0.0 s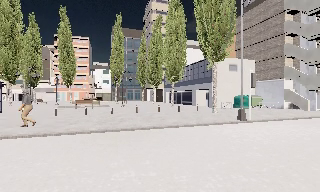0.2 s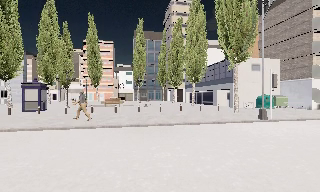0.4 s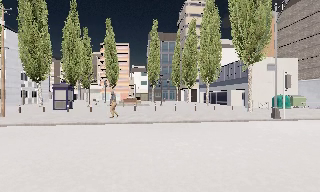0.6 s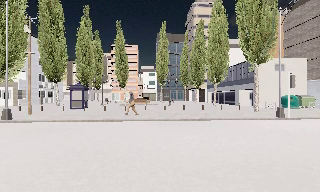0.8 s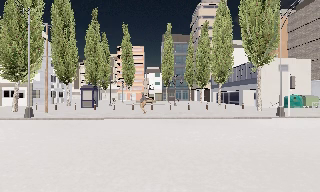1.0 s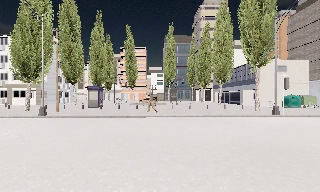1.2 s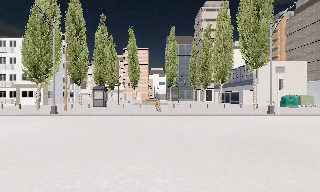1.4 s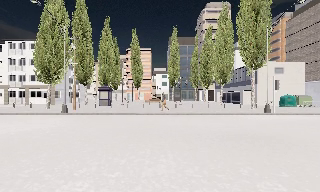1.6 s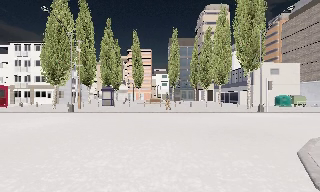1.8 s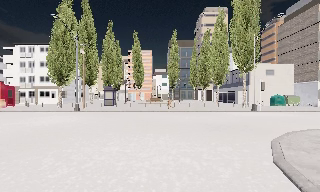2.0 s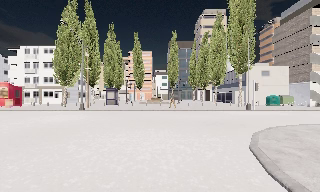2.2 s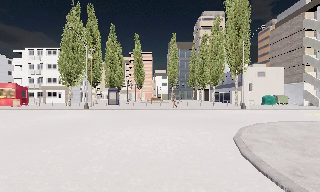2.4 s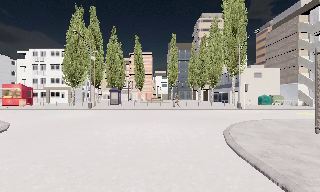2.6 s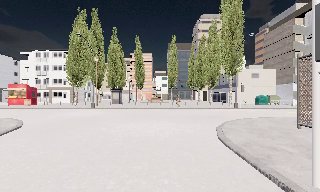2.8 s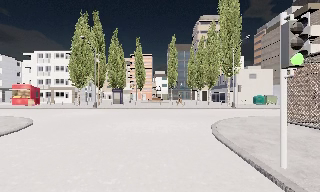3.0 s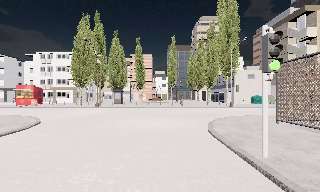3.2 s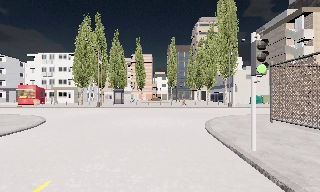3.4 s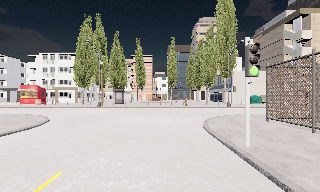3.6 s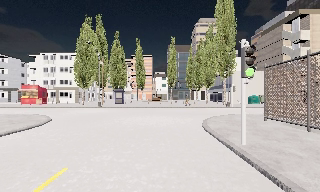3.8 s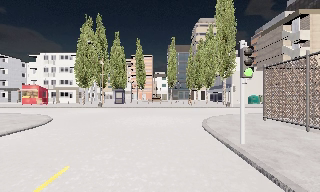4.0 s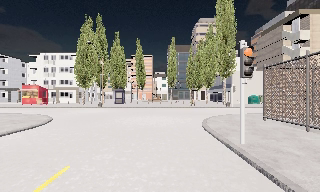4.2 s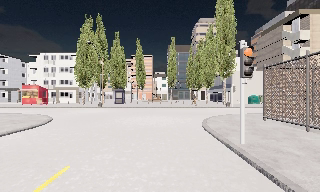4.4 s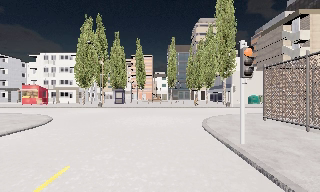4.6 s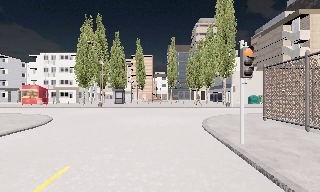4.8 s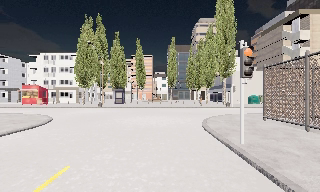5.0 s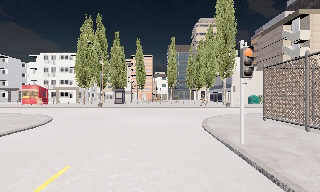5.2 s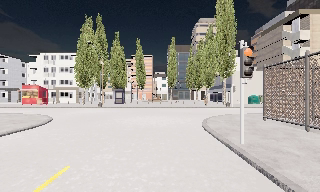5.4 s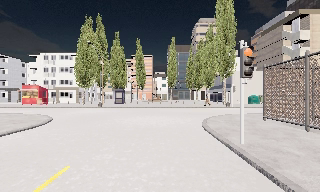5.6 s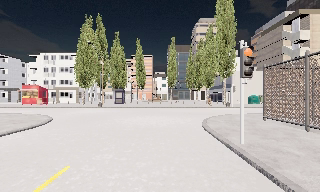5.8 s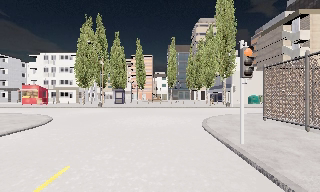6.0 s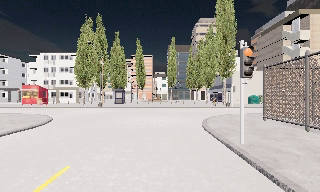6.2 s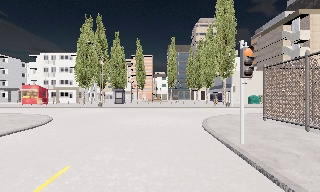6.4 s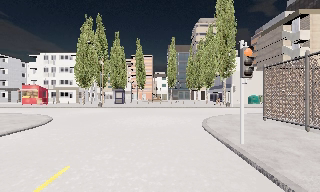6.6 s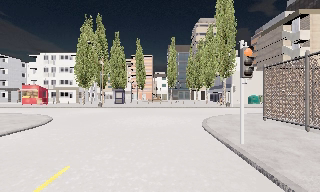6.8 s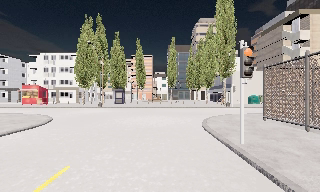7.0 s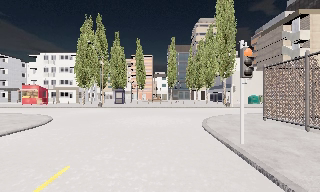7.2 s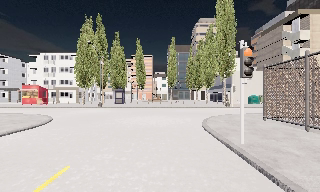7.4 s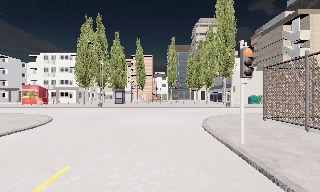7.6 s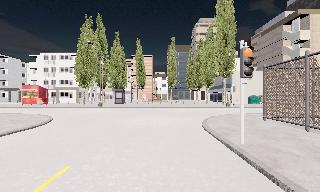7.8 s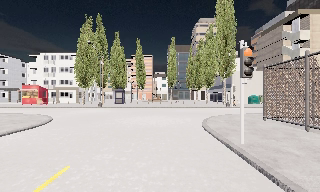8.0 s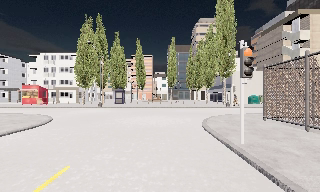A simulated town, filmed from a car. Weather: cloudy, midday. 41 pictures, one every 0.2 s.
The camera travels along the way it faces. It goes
backward.
0.0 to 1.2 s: The scene slides to the right, as the camera pans about 20 degrees to its left. It travels backward, about 6 m, so what stands in front gets smaller.
1.2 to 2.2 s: The camera travels backward, about 5 m, so what stands in front gets smaller.
2.2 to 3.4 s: The camera travels backward, about 4 m, so what stands in front gets smaller. It loses speed.
3.4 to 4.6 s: The camera shifts only a little, or ends up much as it began.
4.6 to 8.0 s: The camera keeps its place and its aim.
The film runs backward here.
